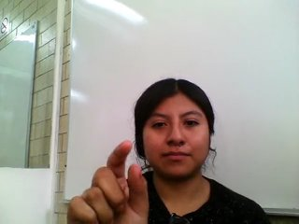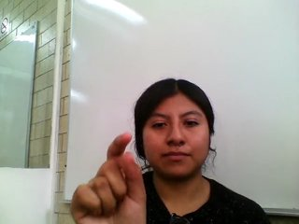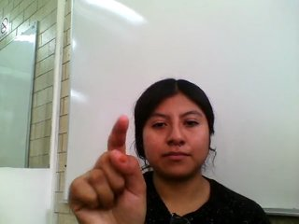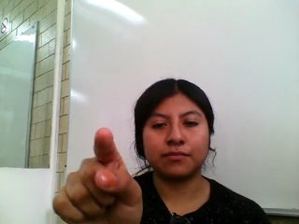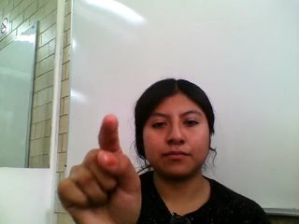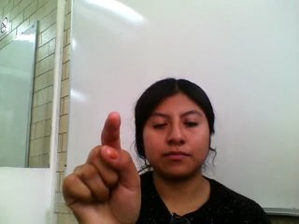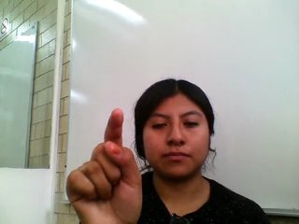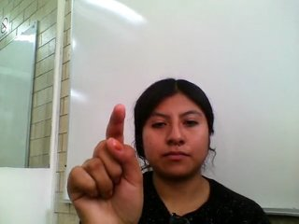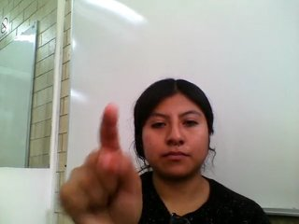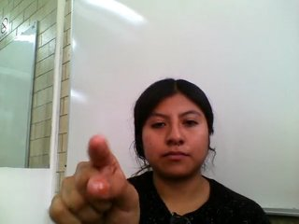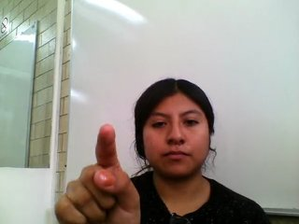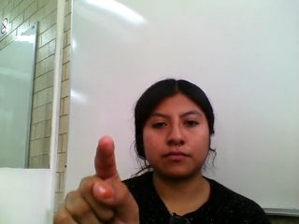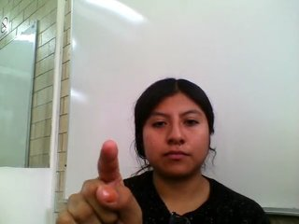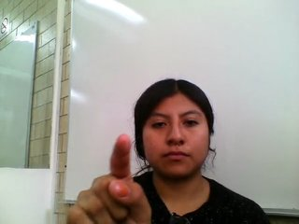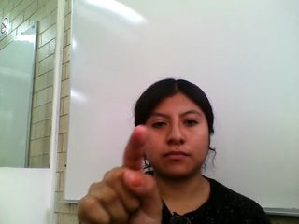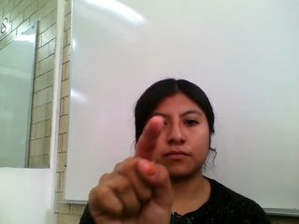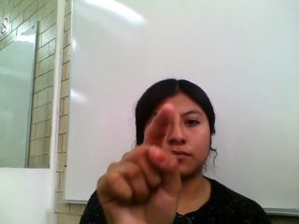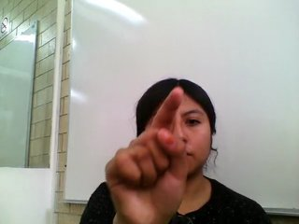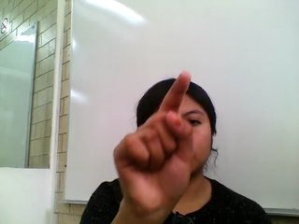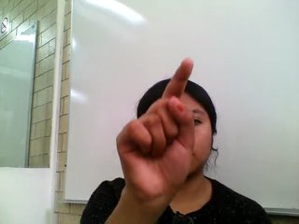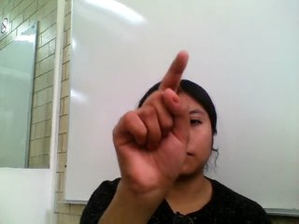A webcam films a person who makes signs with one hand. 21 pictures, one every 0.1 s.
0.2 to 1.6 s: Double click with one finger.
1.7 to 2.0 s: Pointing with one finger.
